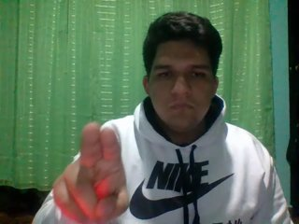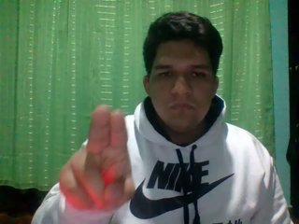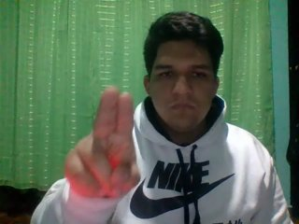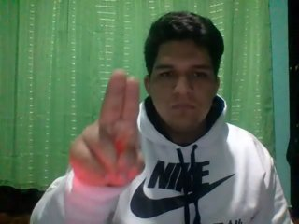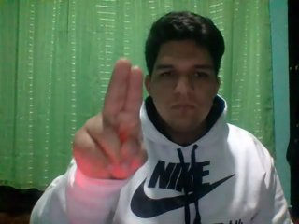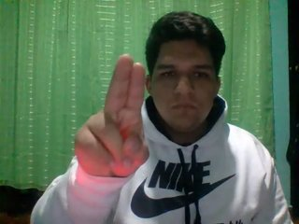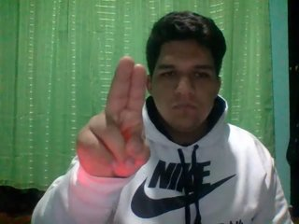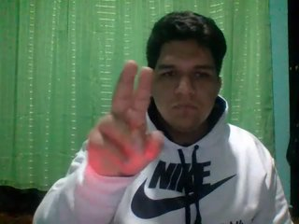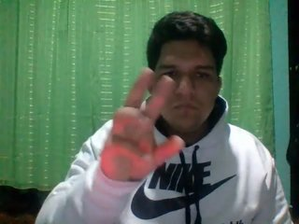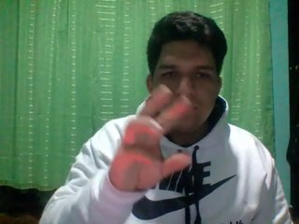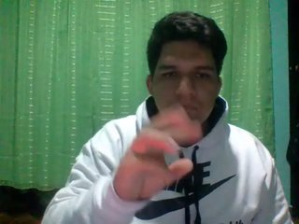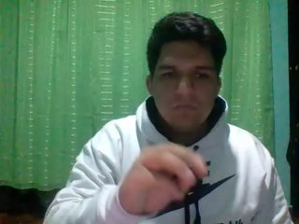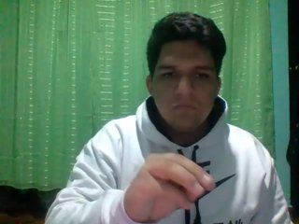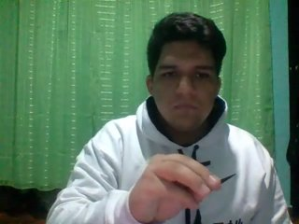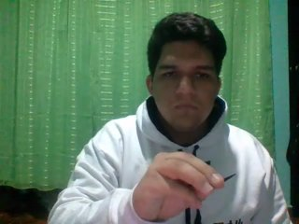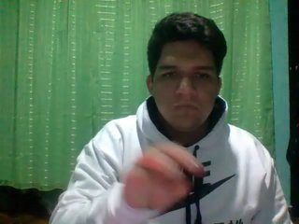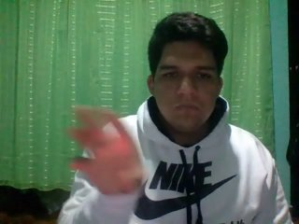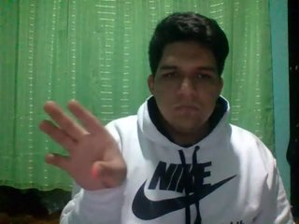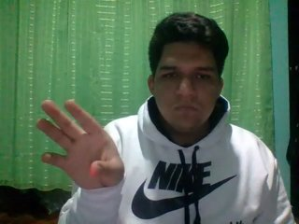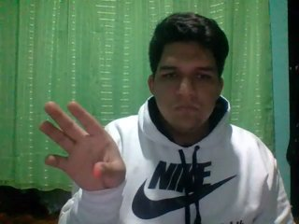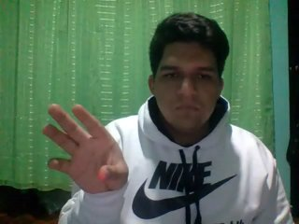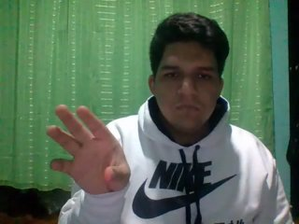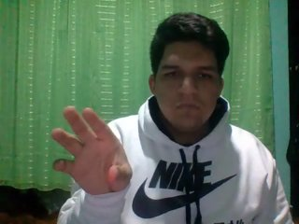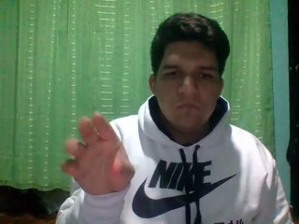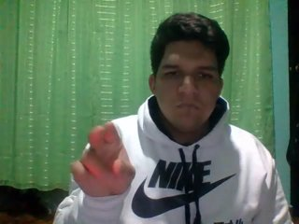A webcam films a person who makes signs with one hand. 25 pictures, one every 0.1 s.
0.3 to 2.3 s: On the screen the hand sweeps to the left. The name of the sign: Throw right.
